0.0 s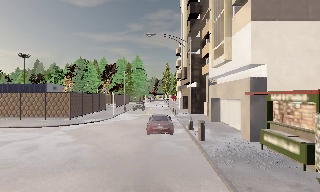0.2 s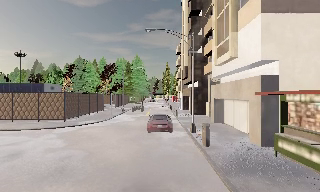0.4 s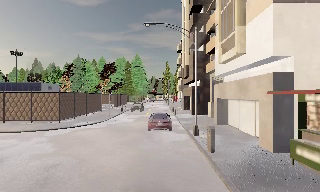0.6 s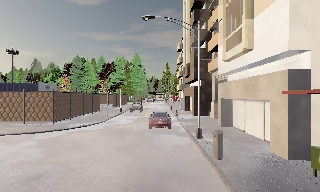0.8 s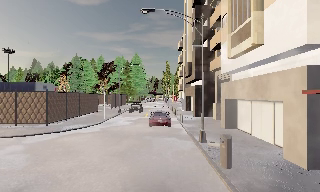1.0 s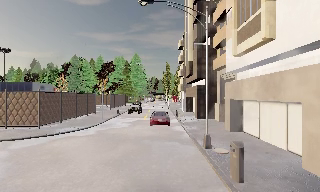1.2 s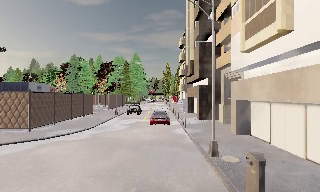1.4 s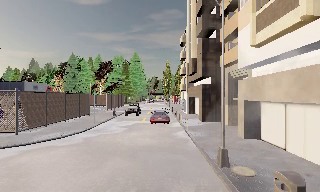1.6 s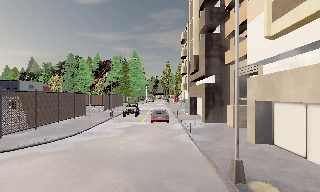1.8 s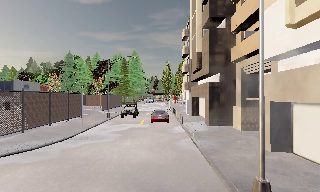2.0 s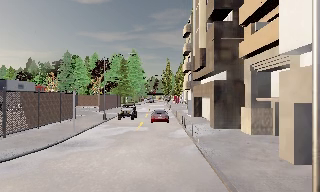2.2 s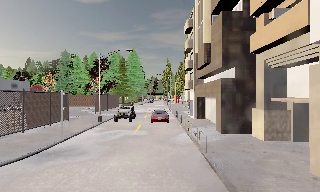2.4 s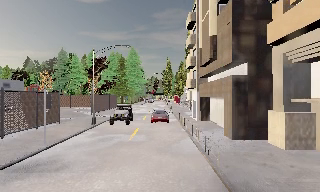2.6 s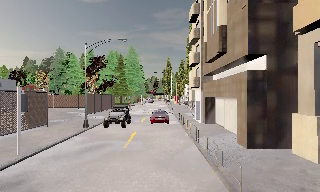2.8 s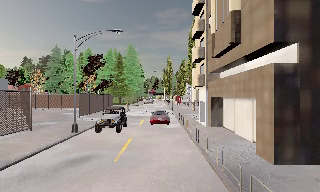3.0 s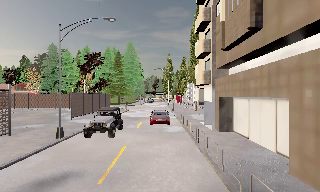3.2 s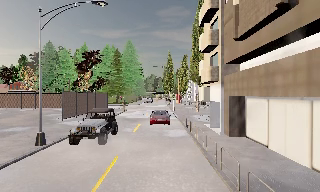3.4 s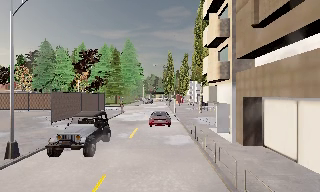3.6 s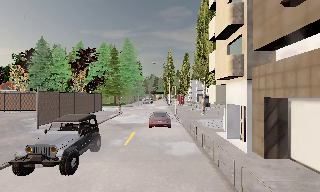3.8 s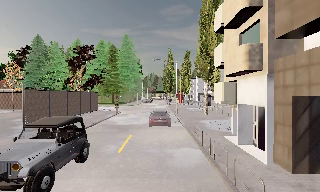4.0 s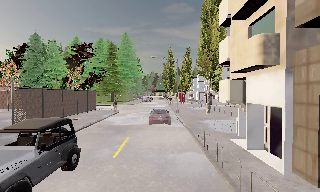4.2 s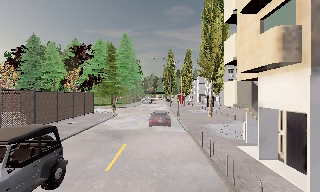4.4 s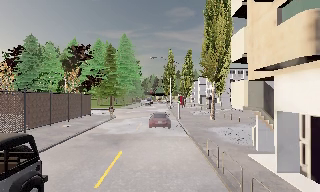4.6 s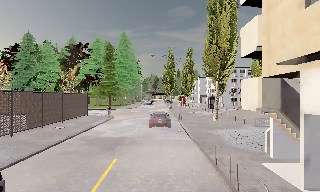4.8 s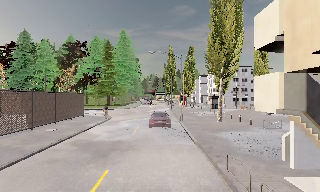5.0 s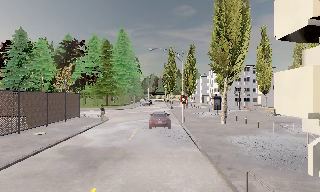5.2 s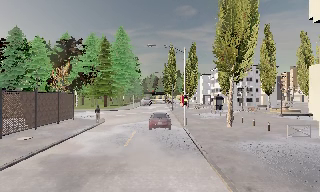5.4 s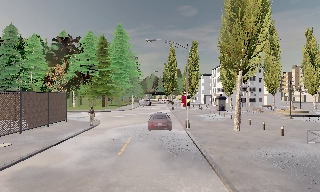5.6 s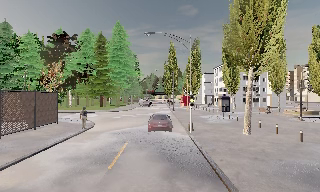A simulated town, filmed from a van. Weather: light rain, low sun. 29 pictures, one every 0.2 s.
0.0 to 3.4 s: The camera travels forward, about 20 m, so what stands in front looms larger. It gains speed.
3.4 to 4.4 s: The camera travels forward, about 6 m, so what stands in front looms larger. It loses speed.
4.4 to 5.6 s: The camera travels forward, about 8 m, so what stands in front looms larger.
The film runs forward here.
